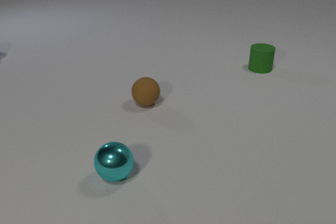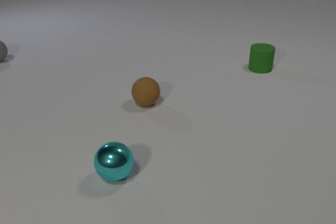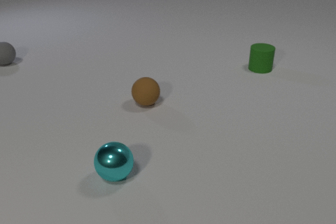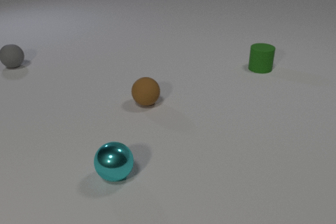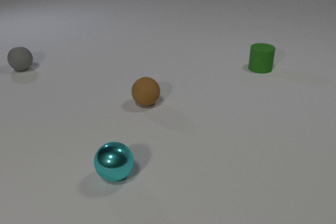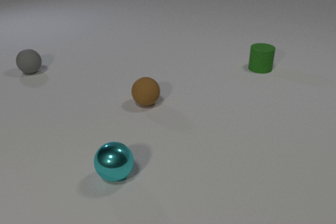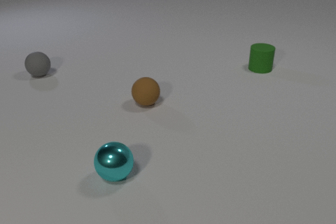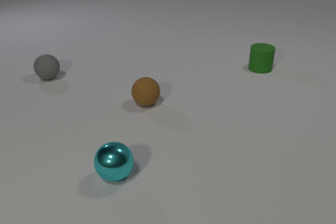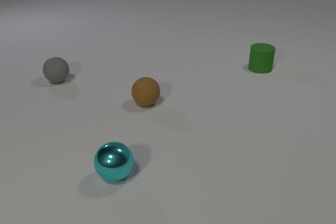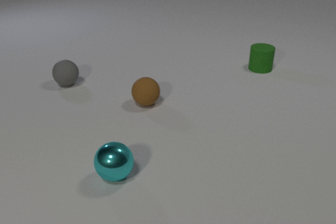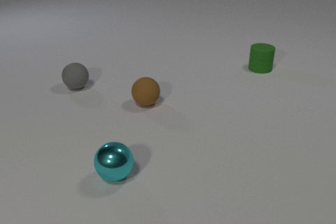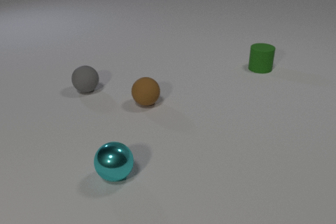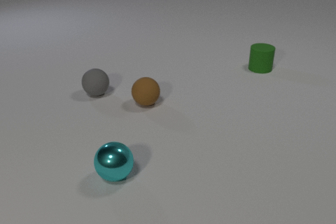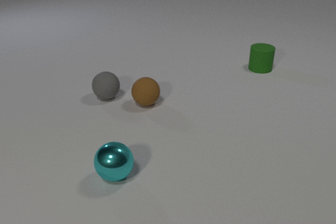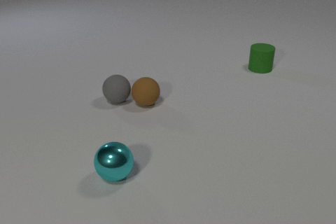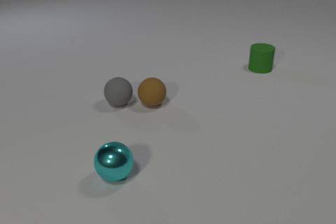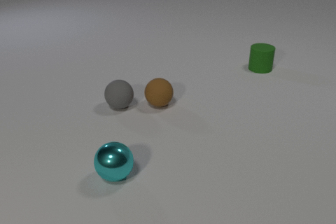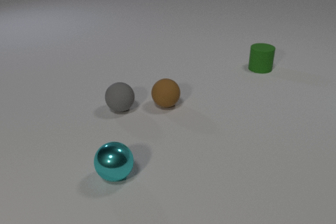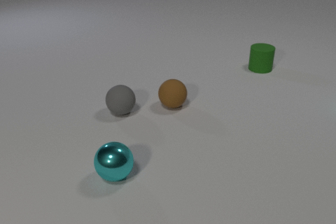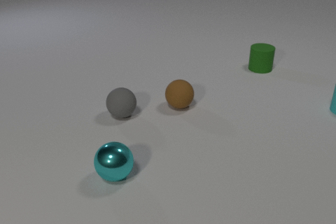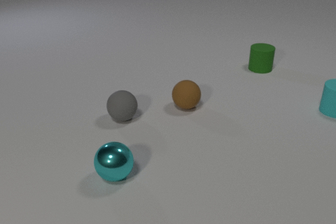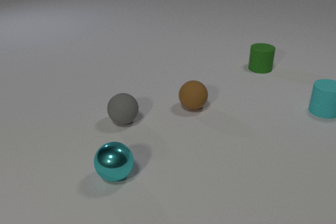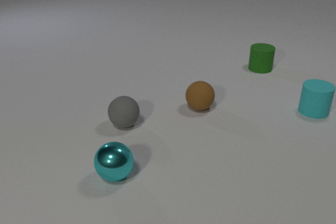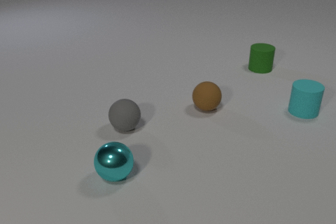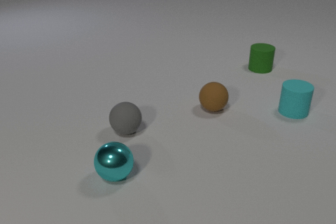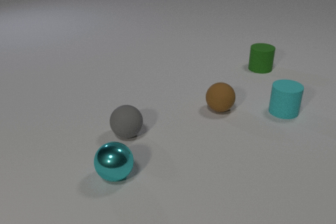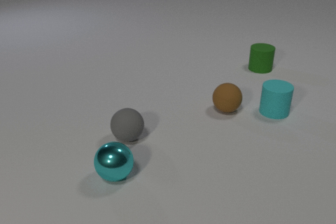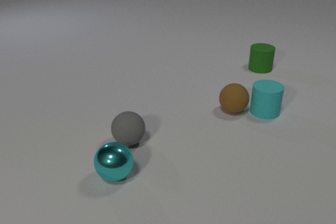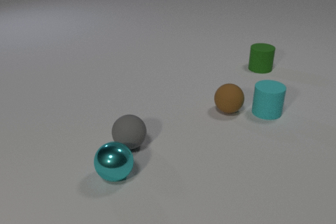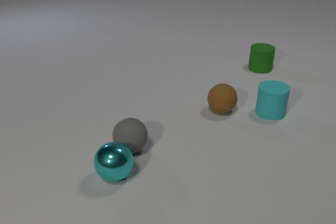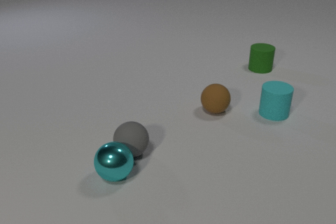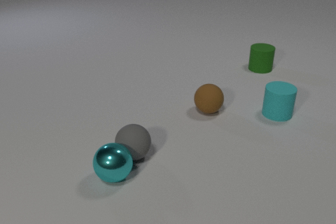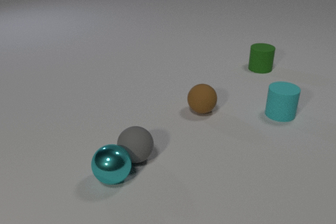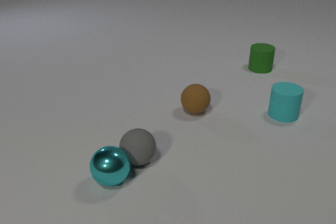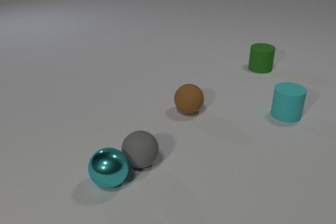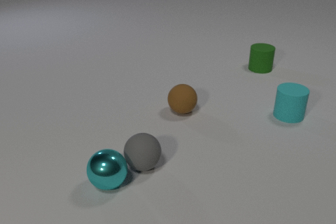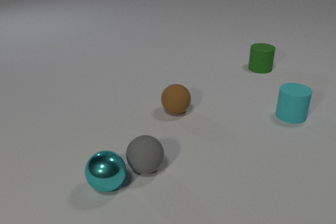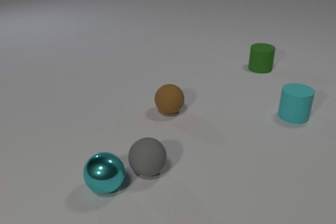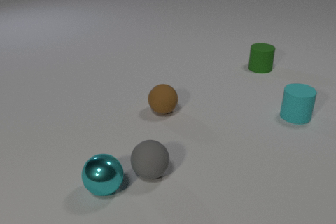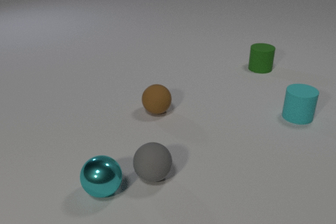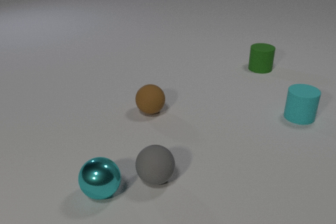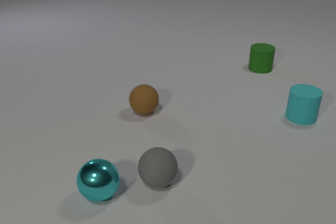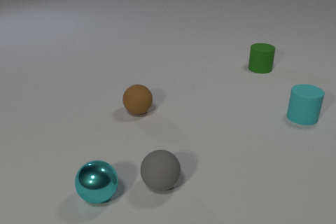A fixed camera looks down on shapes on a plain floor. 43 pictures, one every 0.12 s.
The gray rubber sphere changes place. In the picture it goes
toward the camera.
0.00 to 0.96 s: The gray rubber sphere comes in at the left edge, rolls toward the camera and to the right.
0.96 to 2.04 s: The gray rubber sphere rolls toward the camera and to the right. The brown rubber sphere rolls to the right. The gray rubber sphere and the brown rubber sphere collide.
2.04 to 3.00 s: The gray rubber sphere rolls toward the camera. The brown rubber sphere rolls to the right. The cyan rubber cylinder comes in at the right edge, slides to the left and toward the camera.
3.00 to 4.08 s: The gray rubber sphere rolls toward the camera. The brown rubber sphere rolls to the left. The cyan metal sphere rolls toward the camera. The cyan rubber cylinder slides toward the camera. The brown rubber sphere and the cyan rubber cylinder collide. The gray rubber sphere and the cyan metal sphere collide.
4.08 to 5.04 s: The gray rubber sphere rolls toward the camera and to the right. The brown rubber sphere rolls to the left. The cyan metal sphere rolls toward the camera and to the left. The cyan rubber cylinder slides to the right.
How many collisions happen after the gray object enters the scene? 3.
What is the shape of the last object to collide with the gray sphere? sphere.
What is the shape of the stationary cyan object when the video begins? sphere.
